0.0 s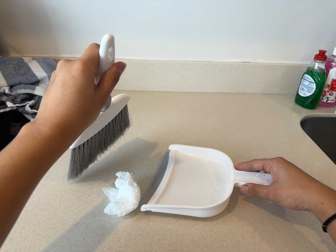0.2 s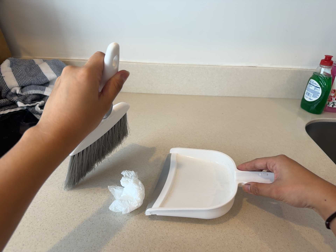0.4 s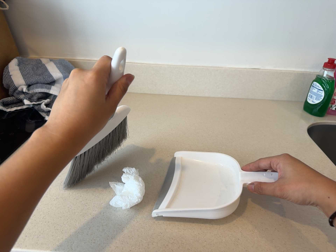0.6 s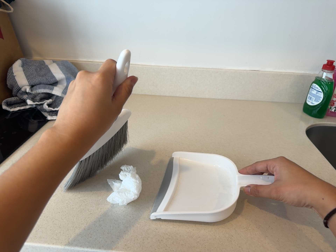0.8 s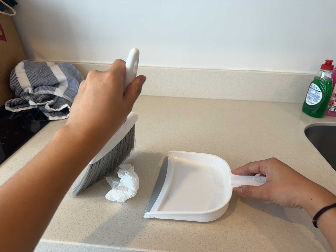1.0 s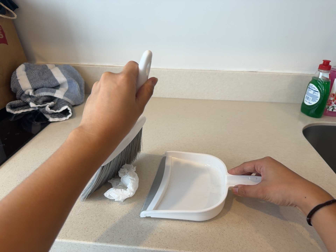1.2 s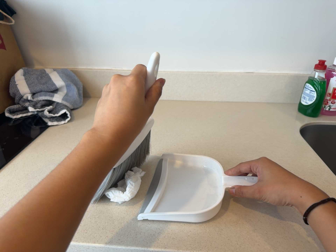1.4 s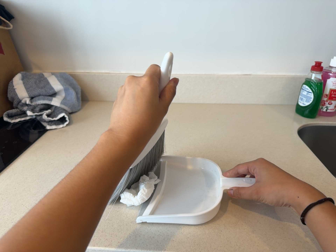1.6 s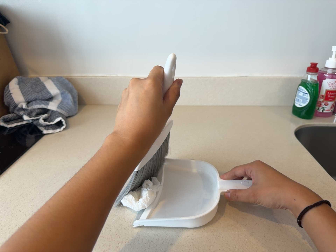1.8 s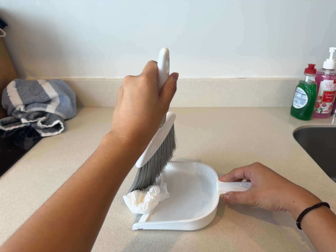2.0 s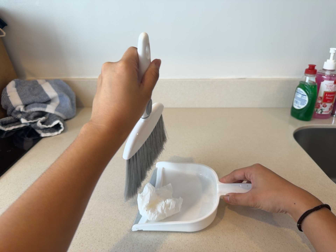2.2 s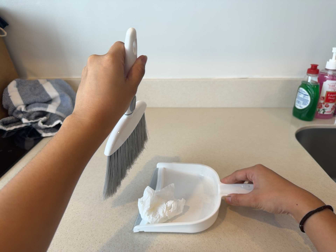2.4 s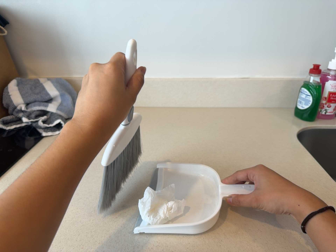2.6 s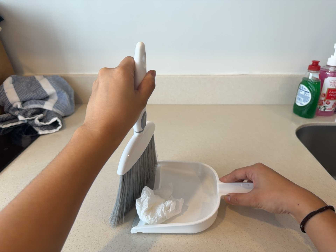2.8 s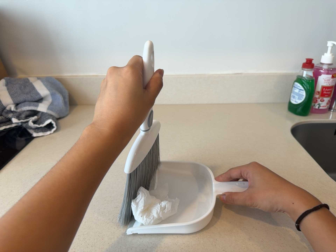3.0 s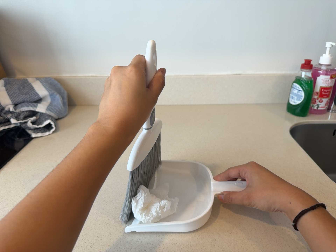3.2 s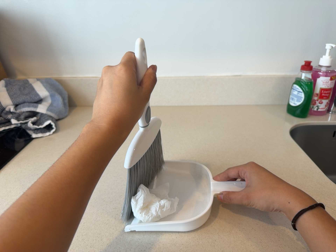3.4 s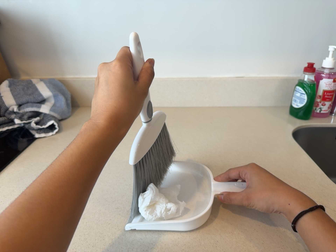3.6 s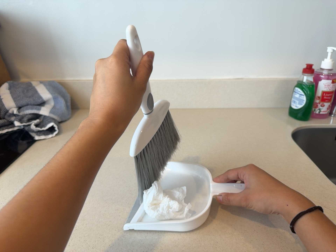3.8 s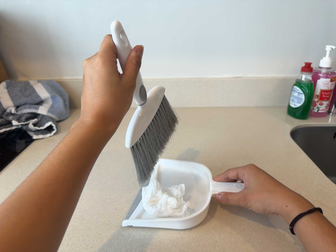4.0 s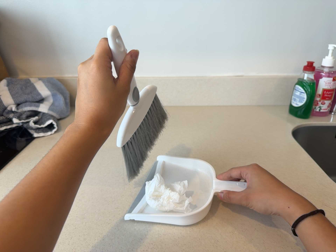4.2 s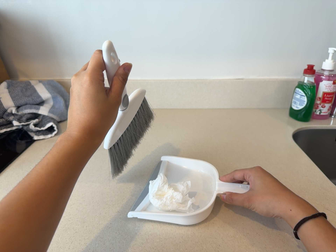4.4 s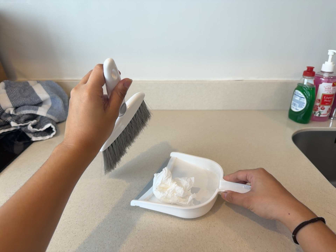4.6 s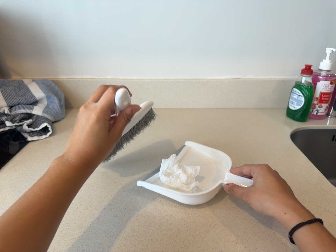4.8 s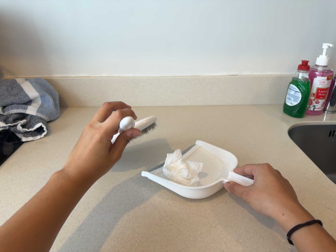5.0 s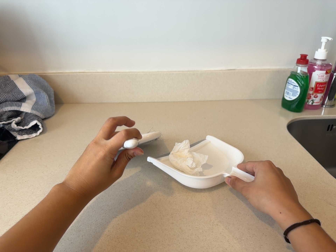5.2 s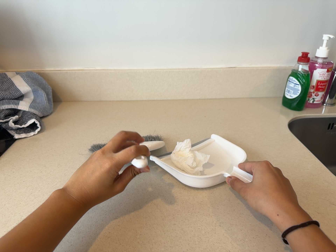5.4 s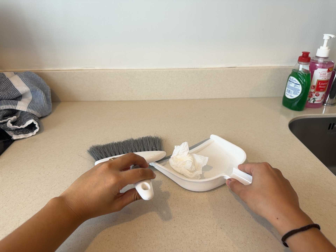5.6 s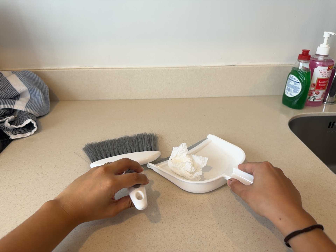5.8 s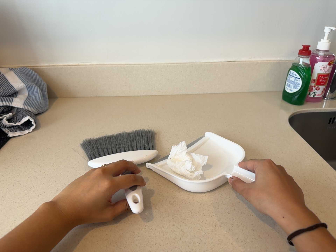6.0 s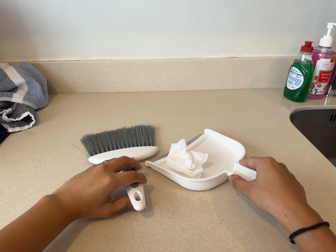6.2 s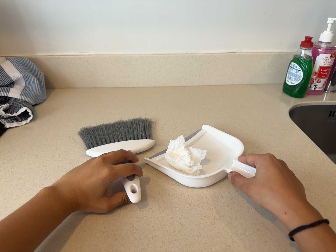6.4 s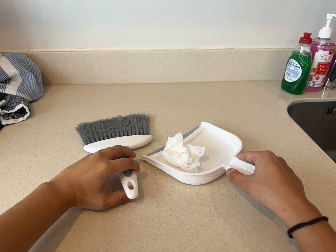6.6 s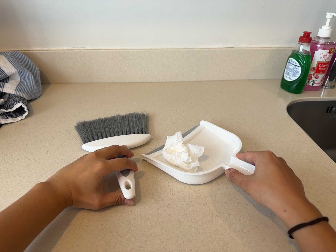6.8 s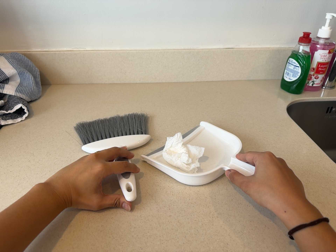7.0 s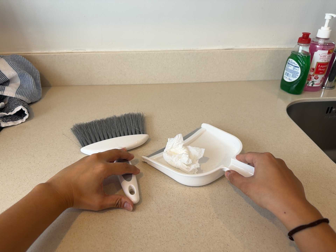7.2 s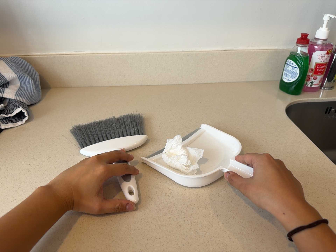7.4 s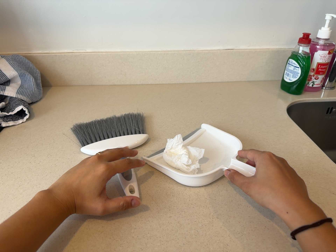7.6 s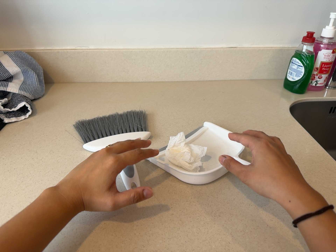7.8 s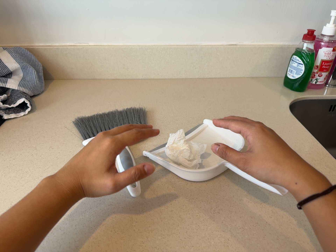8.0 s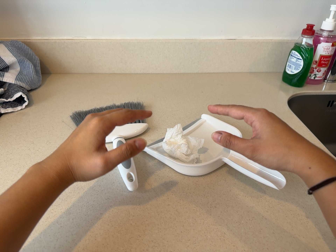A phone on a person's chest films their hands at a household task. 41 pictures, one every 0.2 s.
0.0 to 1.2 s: The camera shifts only a little, or ends up much as it began.
1.2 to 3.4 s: The camera shifts only a little, or ends up much as it began.
3.4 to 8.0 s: The camera travels forward, about 7 cm, so what stands in front looms larger. Its aim tips toward the bottom of its view by about 10 degrees, and the scene shifts upward.
The film runs forward here.
